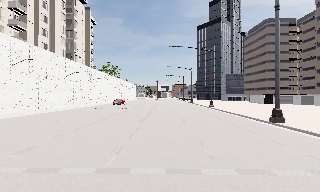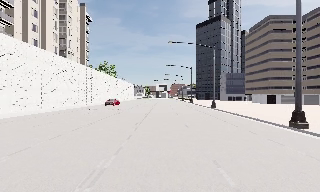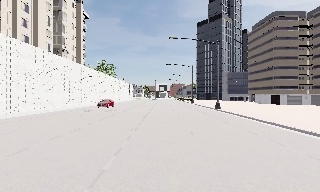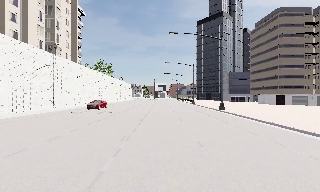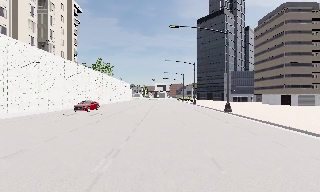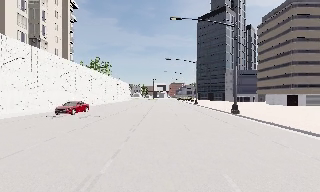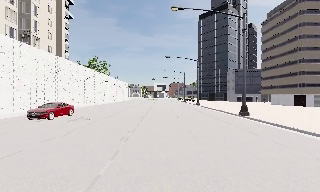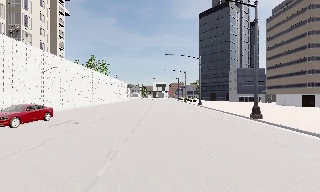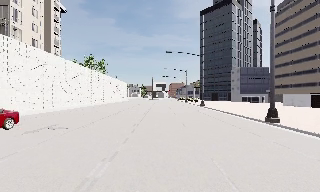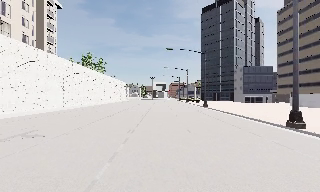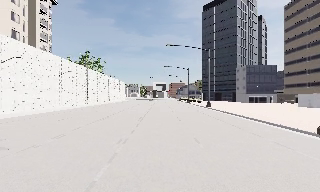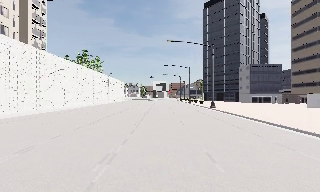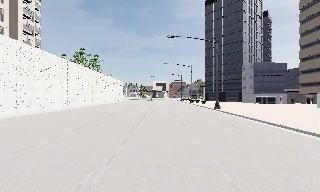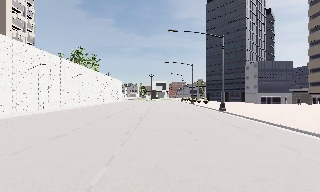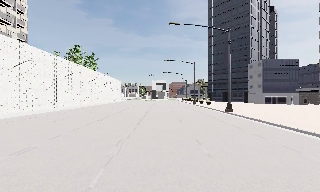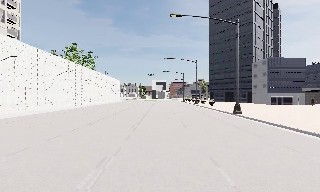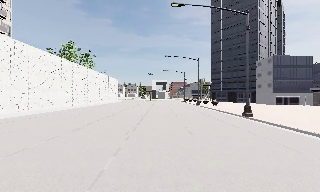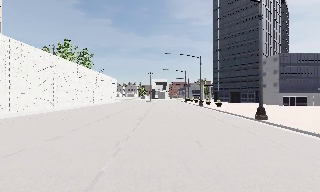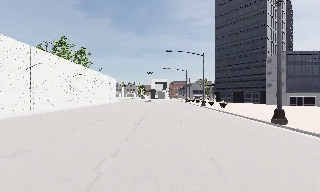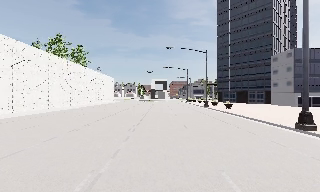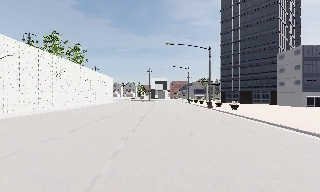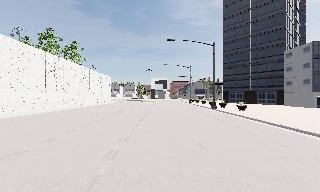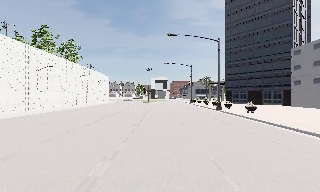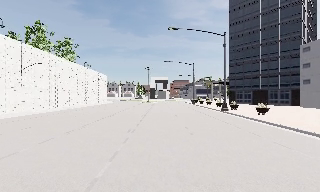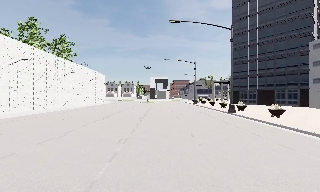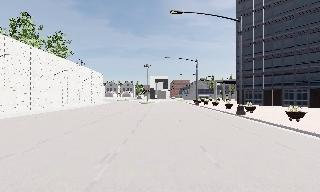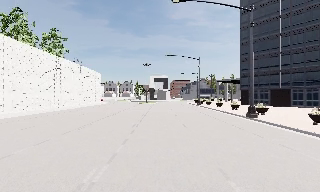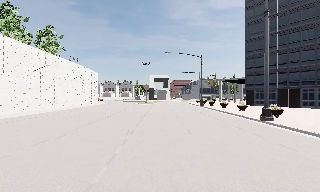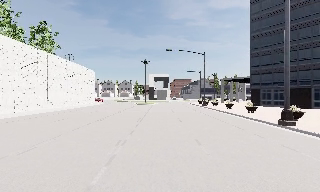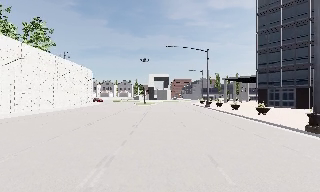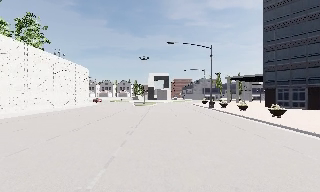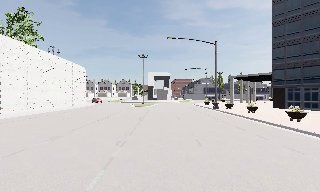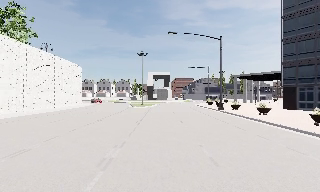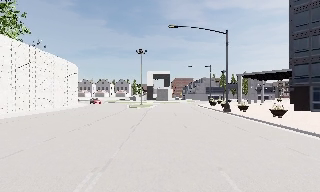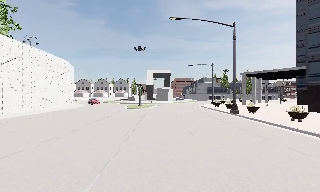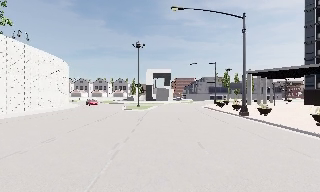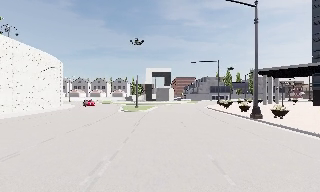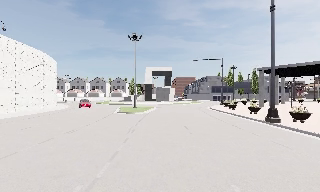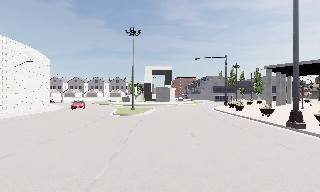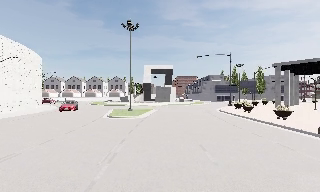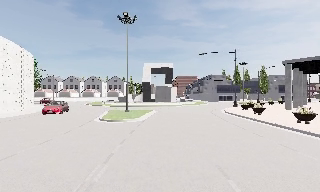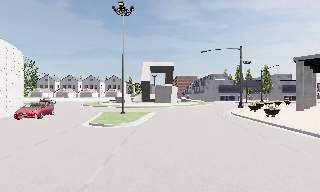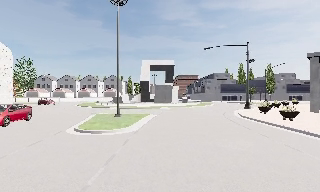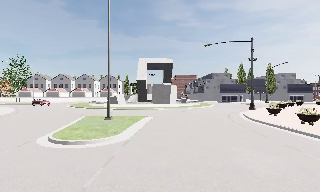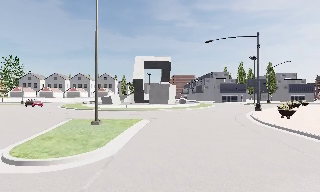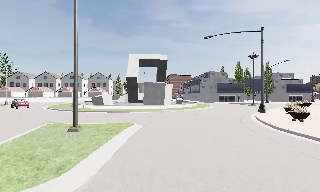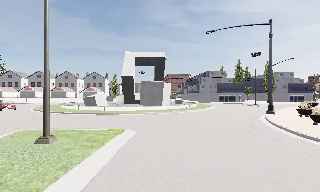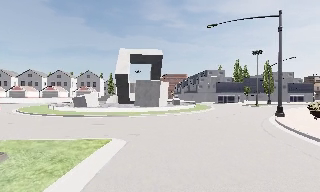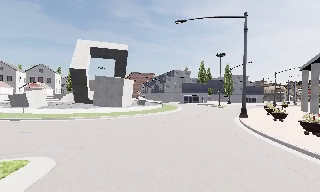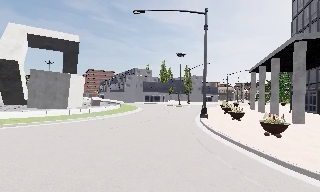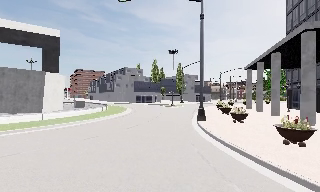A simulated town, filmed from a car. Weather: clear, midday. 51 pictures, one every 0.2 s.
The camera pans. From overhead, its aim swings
clockwise.
The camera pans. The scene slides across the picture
to the left.
0.0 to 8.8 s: The camera travels forward, about 90 m, so what stands in front looms larger.
8.8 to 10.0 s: The camera swings to its right by about 30 degrees, and the scene slides to the left. It travels forward, about 12 m.
The film runs forward here.
